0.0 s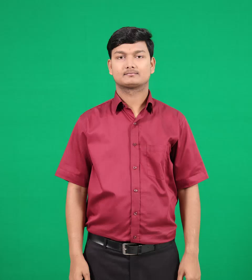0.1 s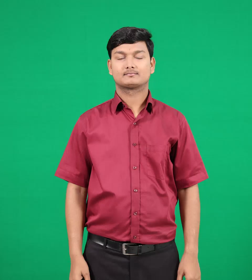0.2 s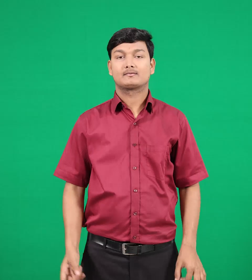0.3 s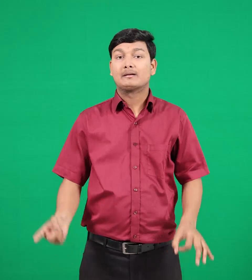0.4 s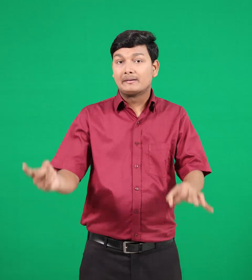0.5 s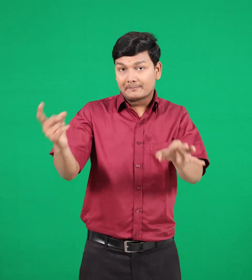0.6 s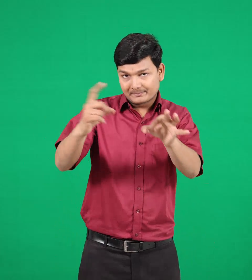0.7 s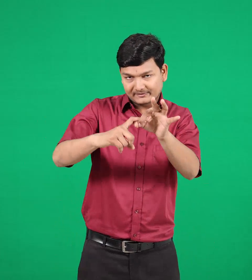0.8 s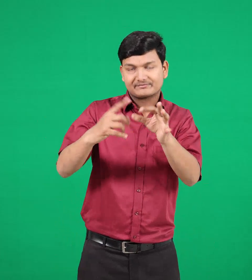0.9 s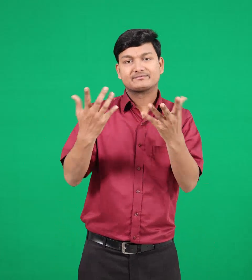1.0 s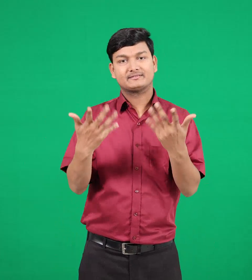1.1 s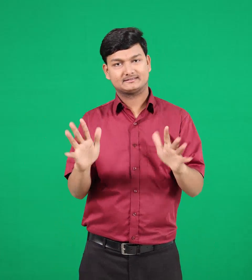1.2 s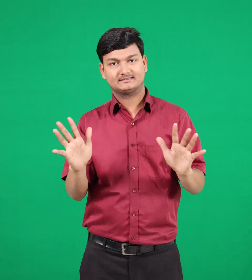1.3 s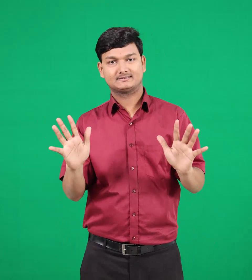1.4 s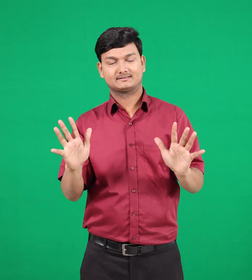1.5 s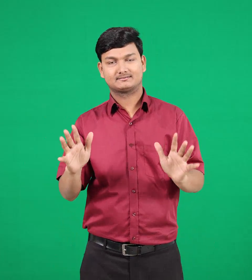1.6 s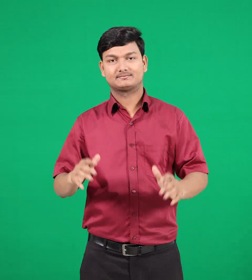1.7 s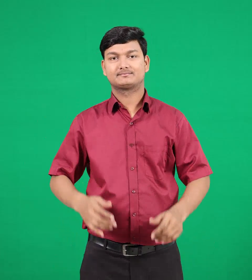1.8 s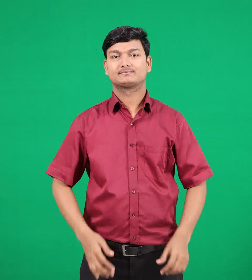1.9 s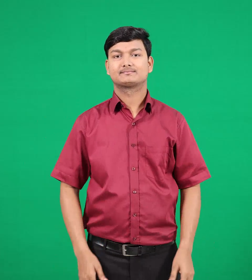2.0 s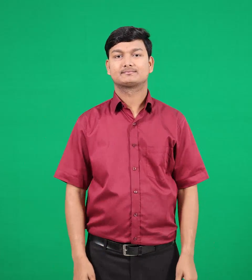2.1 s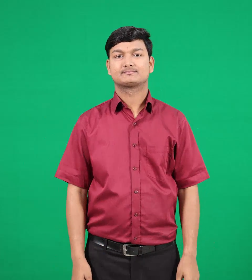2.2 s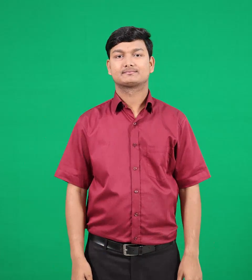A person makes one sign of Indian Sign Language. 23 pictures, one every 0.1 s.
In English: joined
